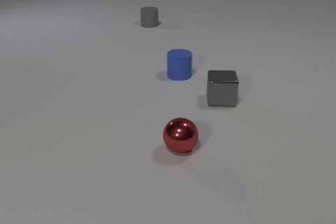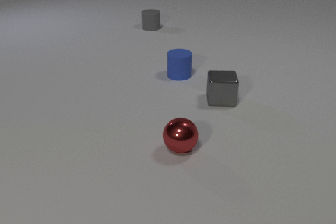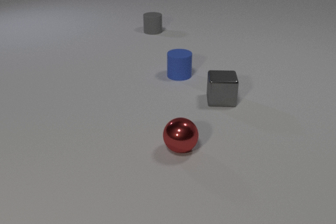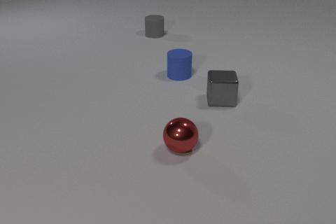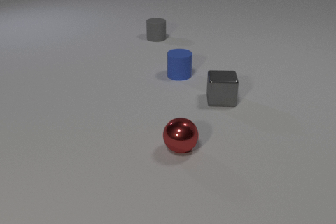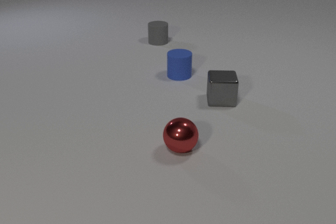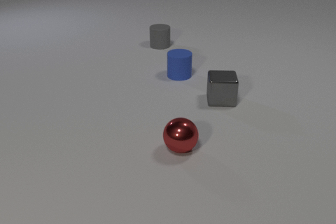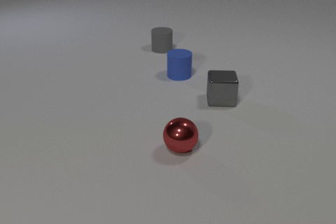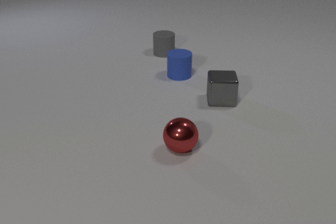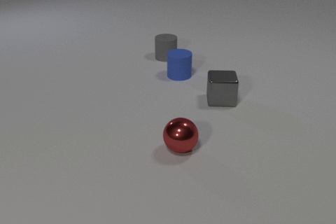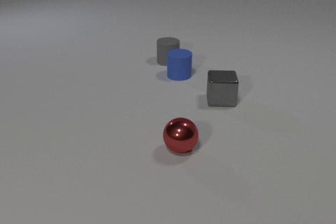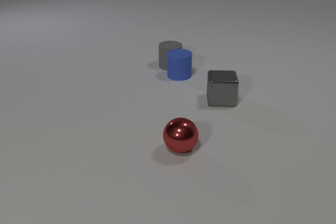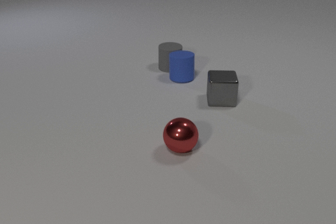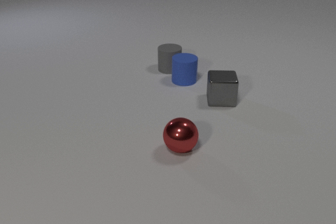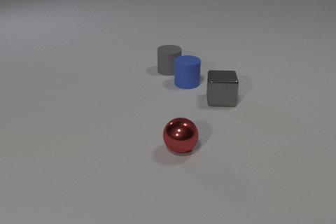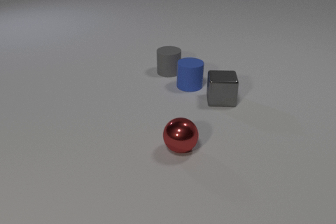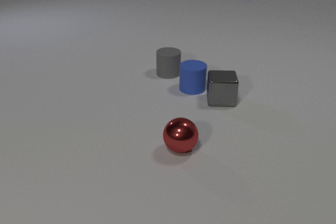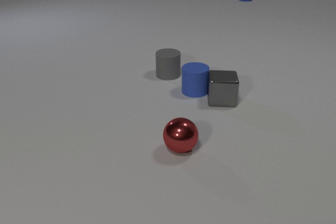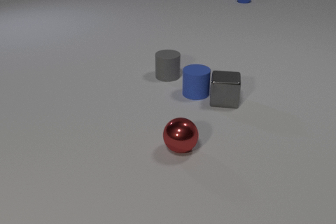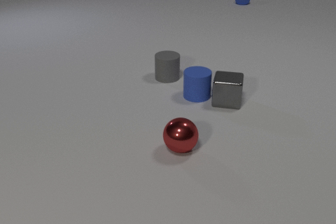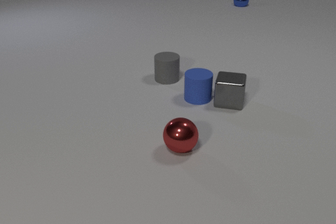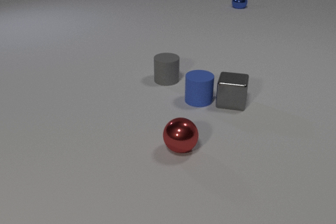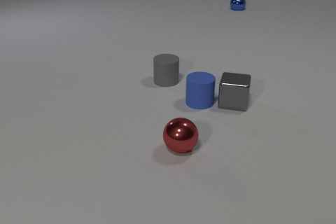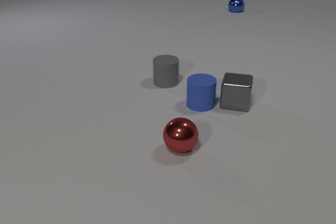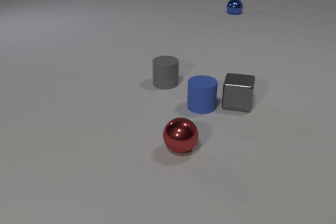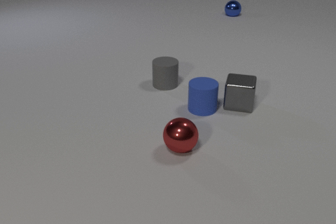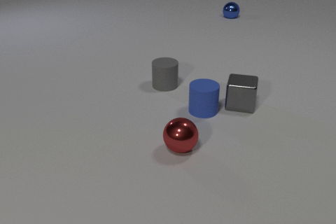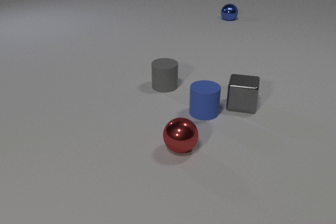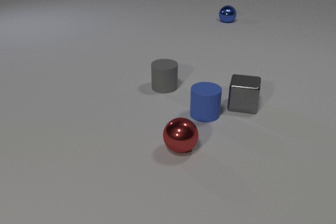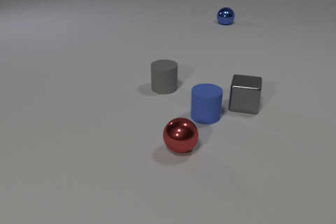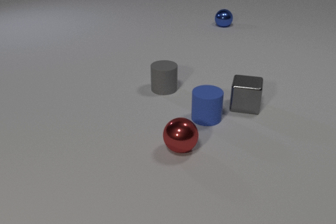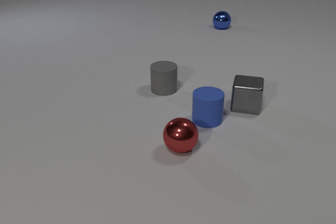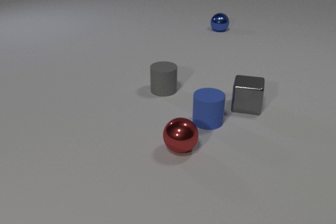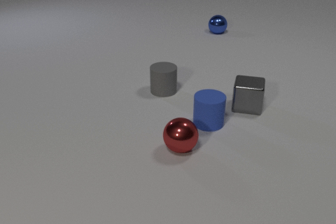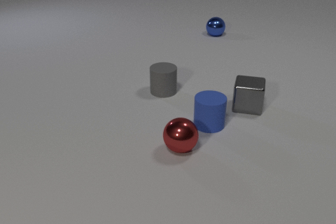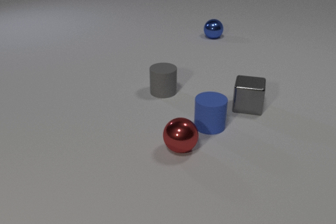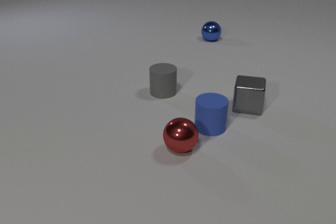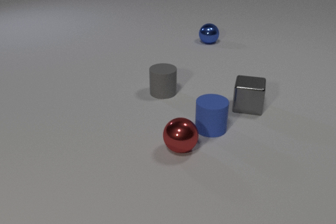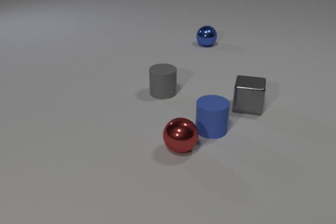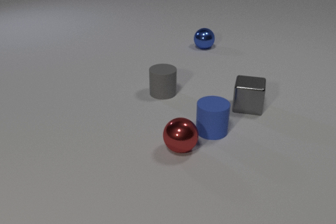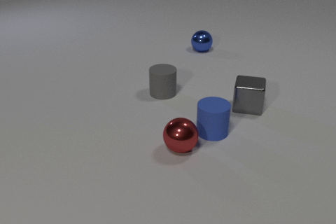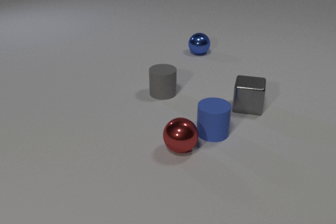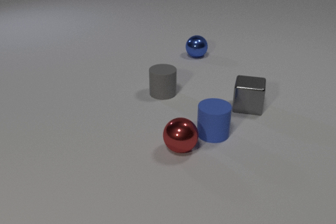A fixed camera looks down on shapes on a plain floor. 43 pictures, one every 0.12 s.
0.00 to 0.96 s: The gray rubber cylinder slides toward the camera.
0.96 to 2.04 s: The gray rubber cylinder slides toward the camera. The blue rubber cylinder slides toward the camera and to the right. The blue metal sphere comes in at the top edge, rolls toward the camera. The gray rubber cylinder and the blue rubber cylinder collide. The blue rubber cylinder and the gray metal cube collide.
2.04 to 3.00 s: The gray rubber cylinder slides toward the camera. The blue rubber cylinder slides toward the camera. The gray metal cube slides to the right. The blue metal sphere rolls toward the camera.
3.00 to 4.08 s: The gray rubber cylinder slides toward the camera. The blue rubber cylinder slides toward the camera. The gray metal cube slides to the right. The blue metal sphere rolls toward the camera.
4.08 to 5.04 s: The blue rubber cylinder slides toward the camera. The blue metal sphere rolls toward the camera.
How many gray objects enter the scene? 0.
Are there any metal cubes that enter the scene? no.
How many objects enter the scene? 1.
